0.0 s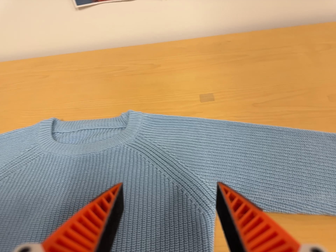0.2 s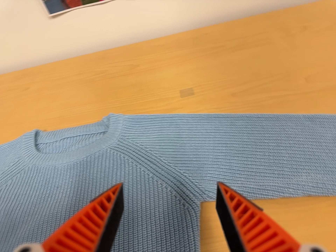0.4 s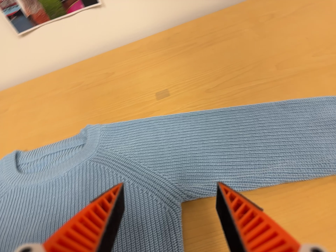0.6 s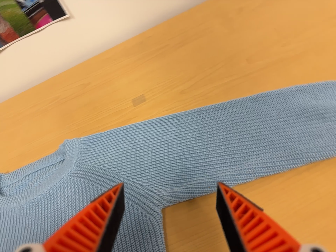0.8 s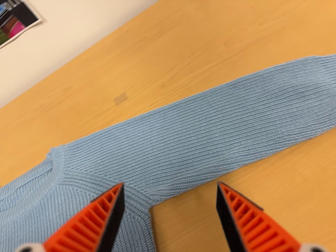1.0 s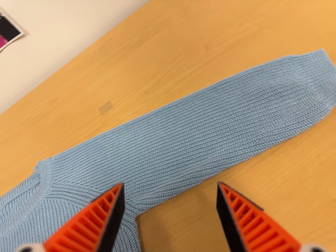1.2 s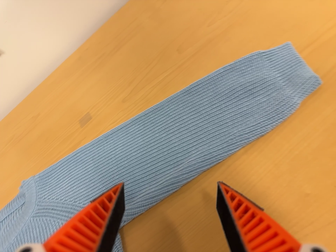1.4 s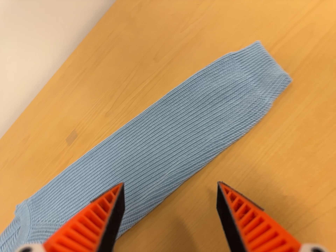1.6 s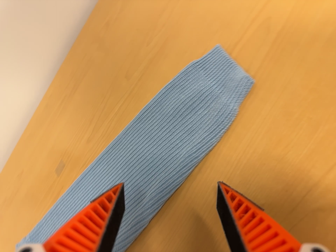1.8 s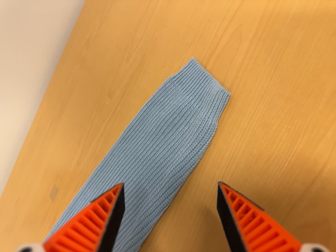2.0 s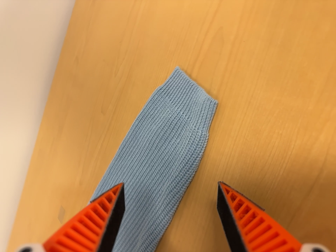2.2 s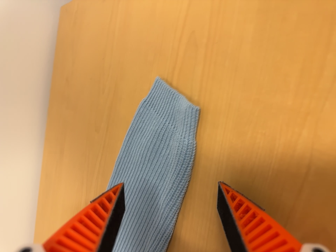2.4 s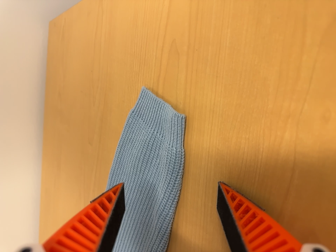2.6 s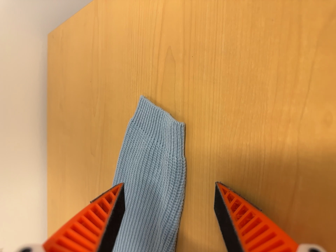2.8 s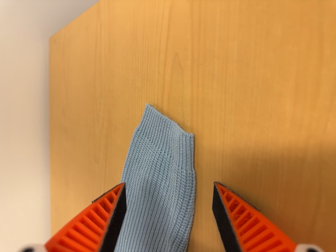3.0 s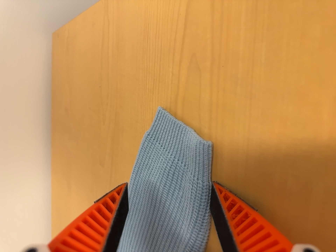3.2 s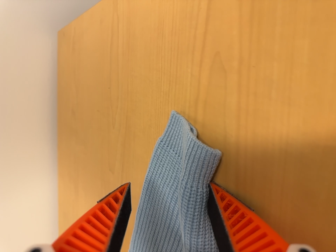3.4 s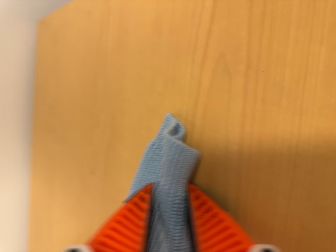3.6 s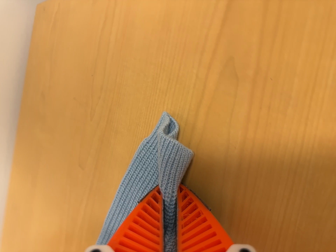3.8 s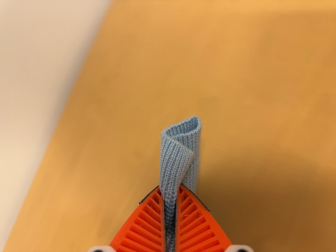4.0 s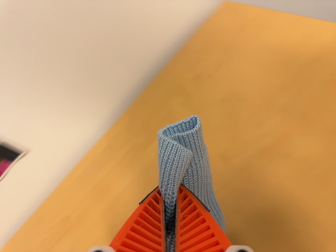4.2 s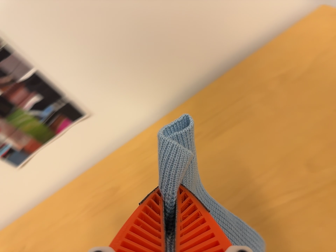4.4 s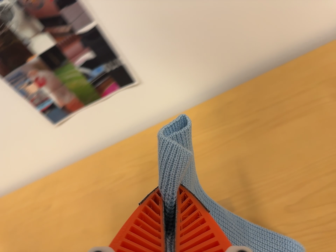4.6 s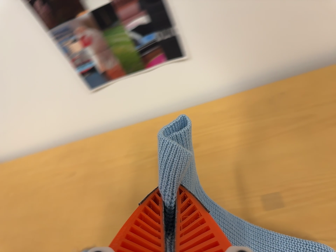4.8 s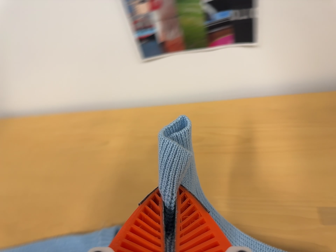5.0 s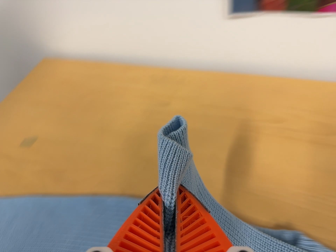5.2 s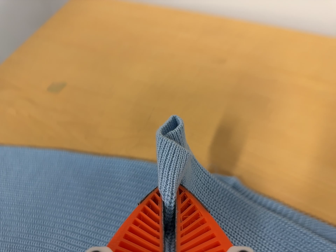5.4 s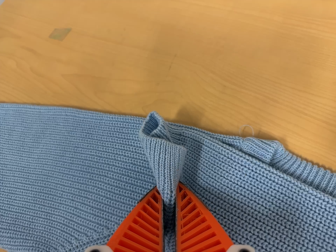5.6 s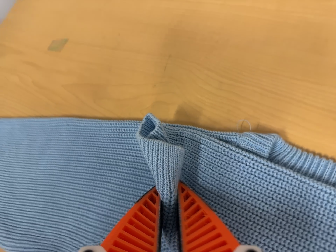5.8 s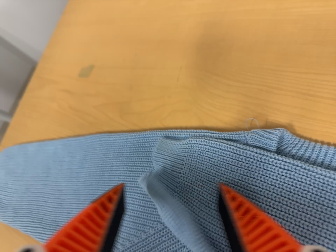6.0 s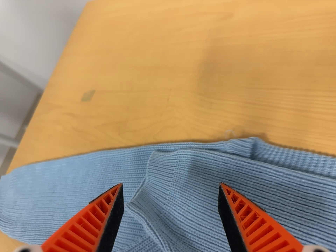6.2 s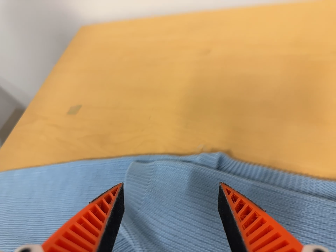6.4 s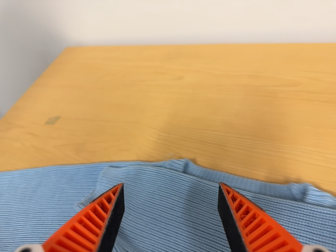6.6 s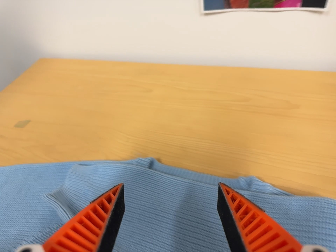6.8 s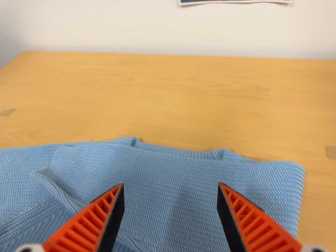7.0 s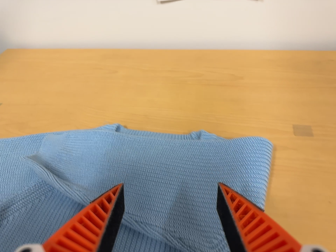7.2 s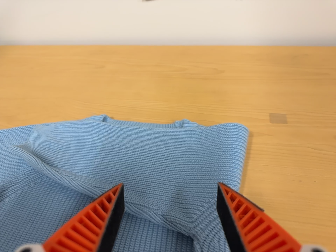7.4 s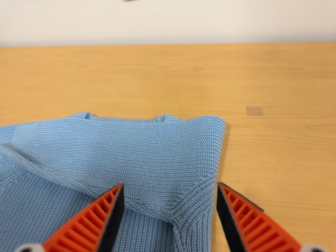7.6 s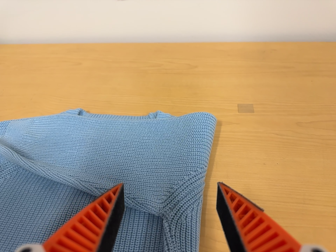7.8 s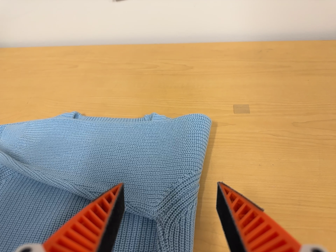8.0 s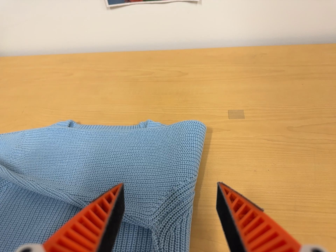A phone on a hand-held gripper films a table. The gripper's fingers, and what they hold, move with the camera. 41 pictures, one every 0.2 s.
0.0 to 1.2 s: The camera travels to its right, about 18 cm, so close, fixed things drift to the left. It rolls about its line of sight by about 35 degrees, and the scene rotates counterclockwise.
1.2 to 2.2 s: The camera travels to its right and toward the top of its view, about 18 cm. It rolls about its line of sight by about 40 degrees, and the scene rotates counterclockwise.
2.2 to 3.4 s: The camera travels forward, about 9 cm, so what stands in front looms larger.
3.4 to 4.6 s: The scene slides to the right, as the camera pans about 10 degrees to its left. It travels to its left, about 50 cm, so close, fixed things drift to the right. It rolls about its line of sight by about 70 degrees, and the scene rotates clockwise.
4.6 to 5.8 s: The scene slides to the right, as the camera pans about 25 degrees to its left. It travels forward and to its left, about 24 cm, so what stands in front looms larger. Its aim tips toward the bottom of its view by about 25 degrees, and the scene shifts upward. It rolls about its line of sight by about 15 degrees, and the scene rotates clockwise.
5.8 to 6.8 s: The scene slides to the left, as the camera pans about 20 degrees to its right. It travels backward and toward the bottom of its view, about 22 cm, so what stands in front gets smaller. Its aim tips toward the top of its view by about 25 degrees.
6.8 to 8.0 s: The camera travels to its right, backward and toward the bottom of its view, about 10 cm, so close, fixed things drift to the left.
The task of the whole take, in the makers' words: right arm across.
The film runs forward here.
